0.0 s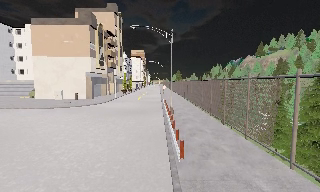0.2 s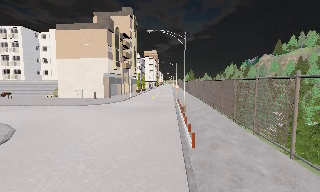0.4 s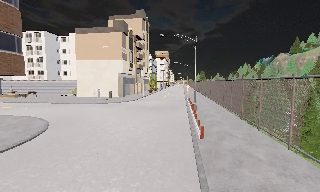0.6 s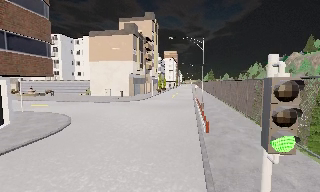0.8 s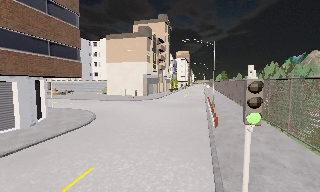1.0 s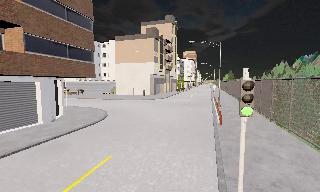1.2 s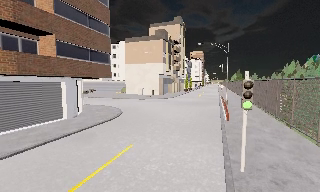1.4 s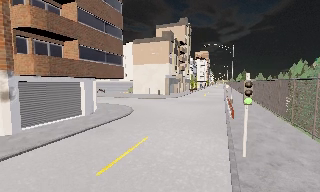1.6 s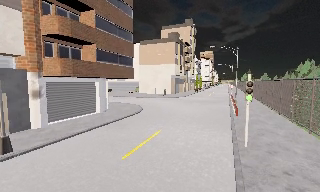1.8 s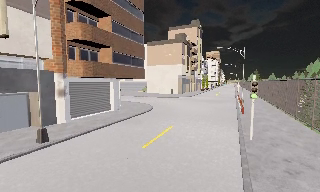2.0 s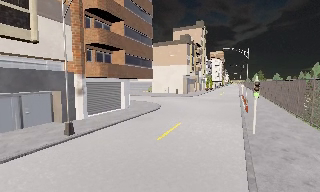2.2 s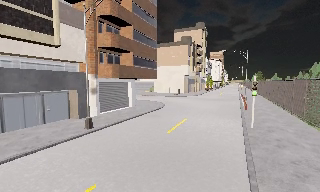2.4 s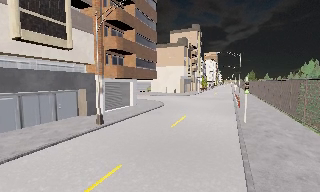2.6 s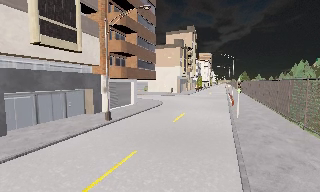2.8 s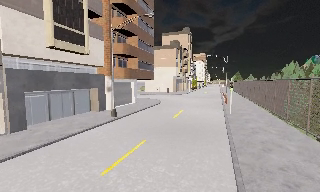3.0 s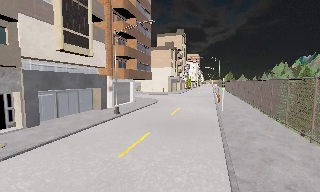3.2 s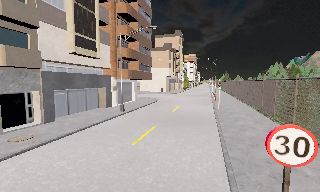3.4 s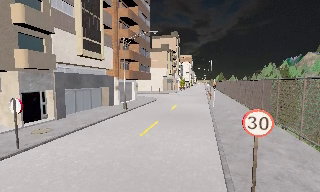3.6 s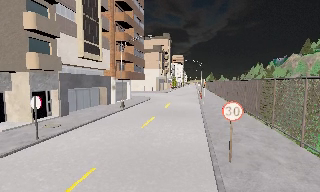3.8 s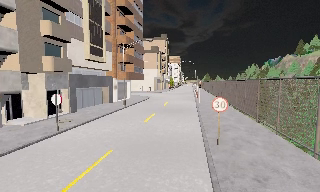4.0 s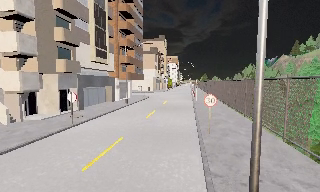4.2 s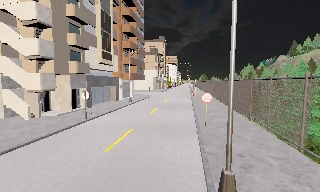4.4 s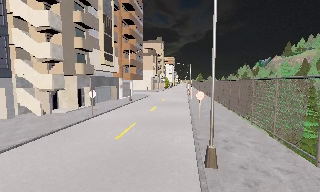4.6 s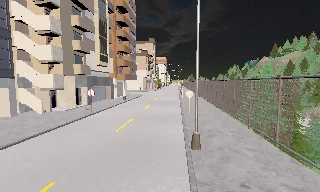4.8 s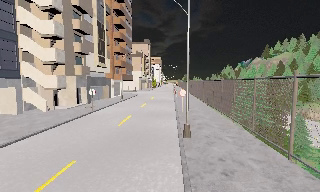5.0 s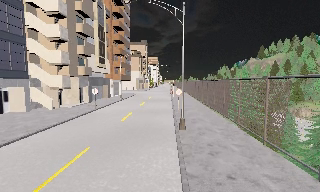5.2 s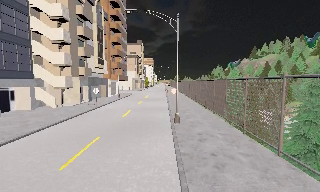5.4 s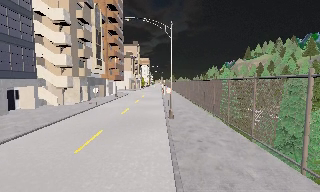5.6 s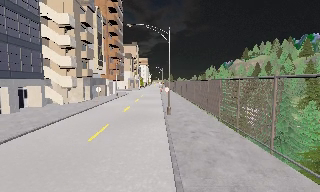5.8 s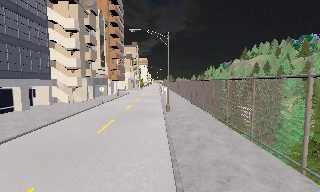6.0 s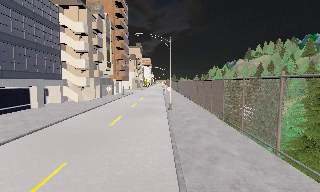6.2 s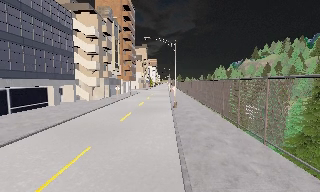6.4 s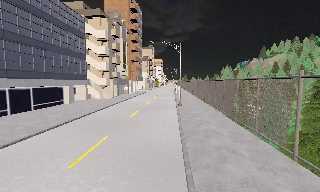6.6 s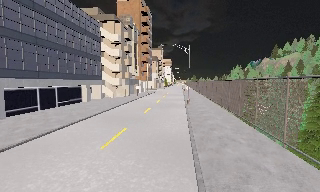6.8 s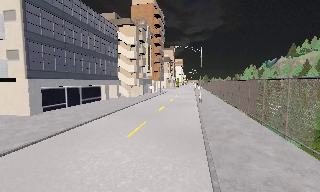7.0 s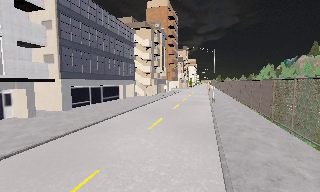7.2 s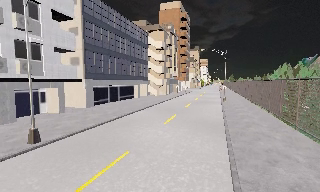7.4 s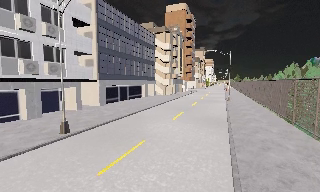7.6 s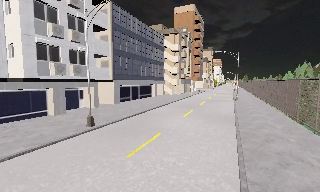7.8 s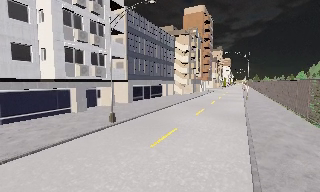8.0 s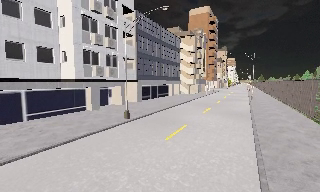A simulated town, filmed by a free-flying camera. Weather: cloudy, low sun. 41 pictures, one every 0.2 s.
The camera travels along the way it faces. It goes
backward.
0.0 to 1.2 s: The camera swings to its left by about 20 degrees, and the scene slides to the right. It travels backward, about 7 m, so what stands in front gets smaller.
1.2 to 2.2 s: The camera travels backward and to its left, about 6 m, so what stands in front gets smaller.
2.2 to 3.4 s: The camera pans to its right, which is clockwise from overhead, by about 10 degrees. It travels backward and to its left, about 8 m, so what stands in front gets smaller.
3.4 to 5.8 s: The camera pans to its right, which is clockwise from overhead, by about 15 degrees. It travels backward, about 17 m, so what stands in front gets smaller.
5.8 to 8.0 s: The camera swings to its left by about 30 degrees, and the scene slides to the right. It travels backward, about 14 m, so what stands in front gets smaller.
The film runs backward here.
